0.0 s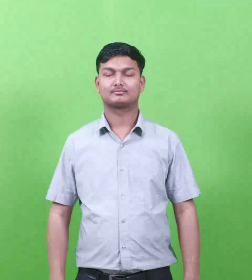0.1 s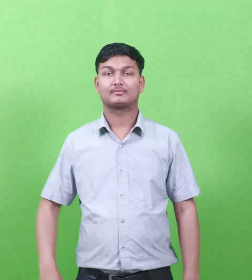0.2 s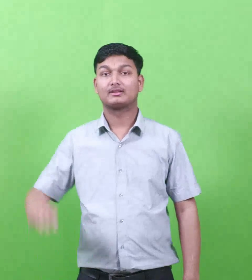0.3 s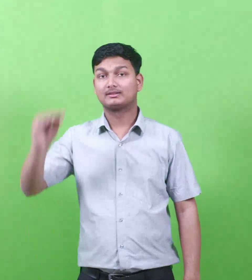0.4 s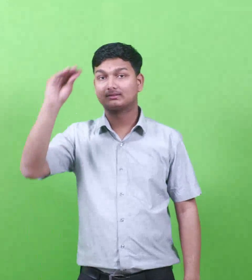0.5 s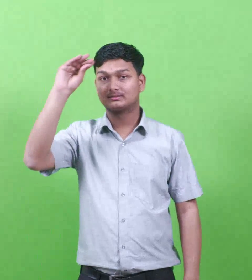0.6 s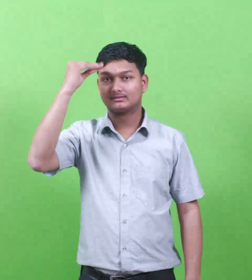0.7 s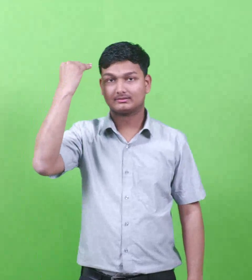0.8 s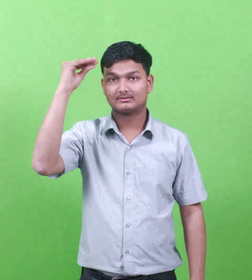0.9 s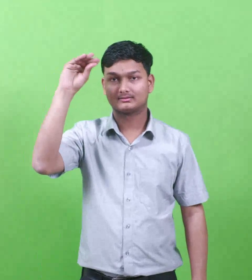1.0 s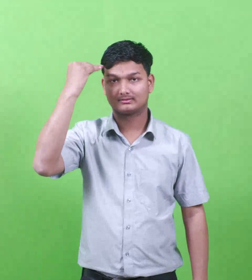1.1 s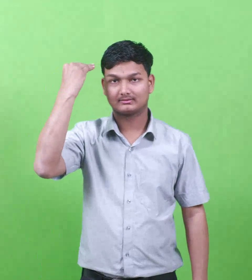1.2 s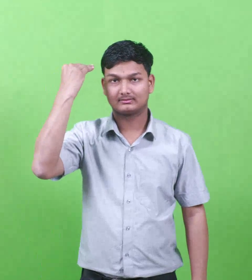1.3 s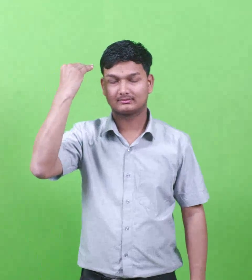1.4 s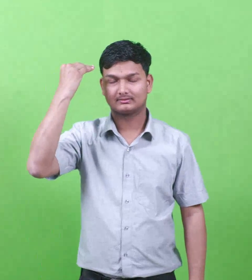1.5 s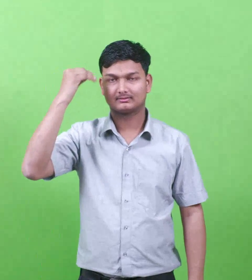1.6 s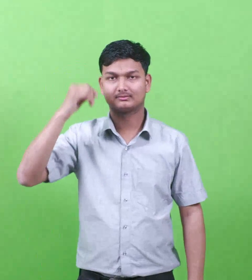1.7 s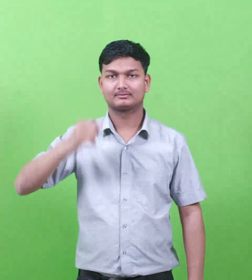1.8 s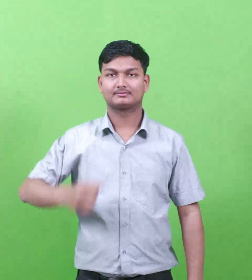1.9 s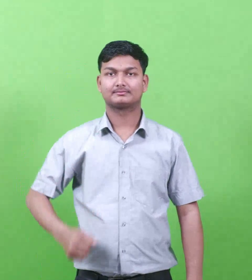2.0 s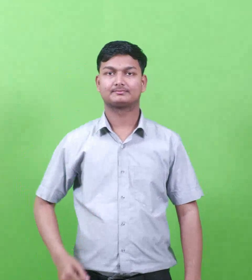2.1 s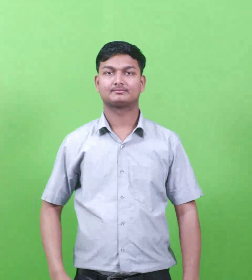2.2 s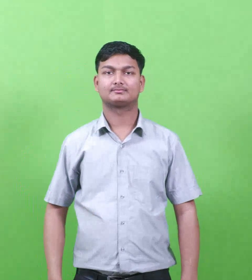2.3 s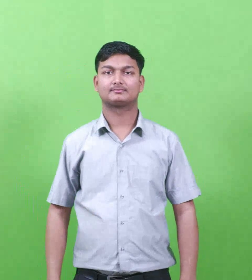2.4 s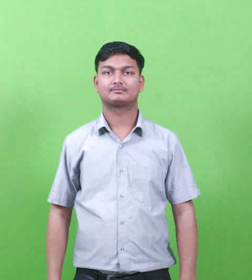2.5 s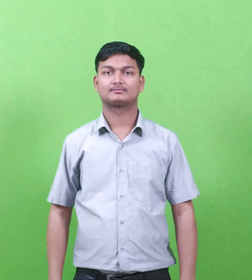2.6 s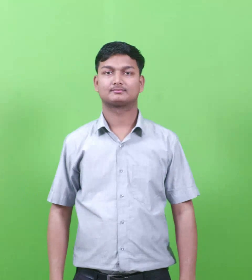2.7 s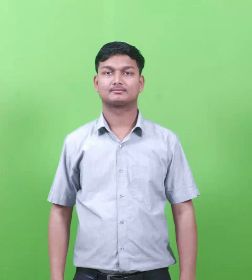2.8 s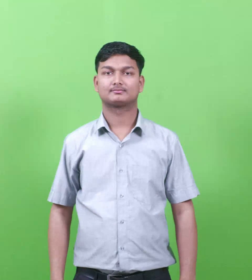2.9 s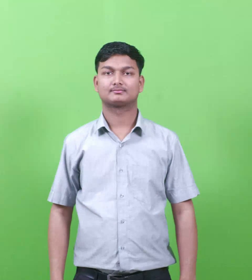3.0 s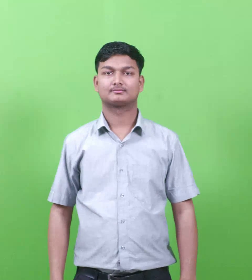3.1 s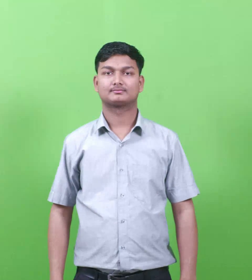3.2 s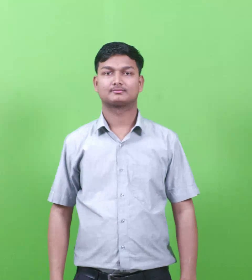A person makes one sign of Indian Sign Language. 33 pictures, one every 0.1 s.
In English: reuben
